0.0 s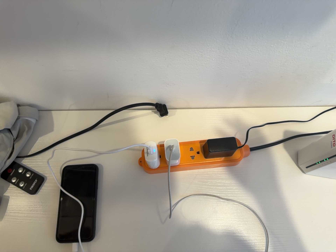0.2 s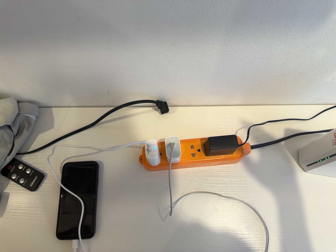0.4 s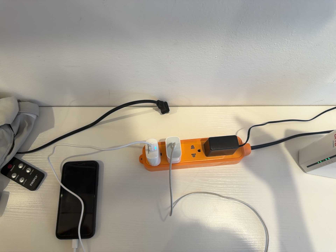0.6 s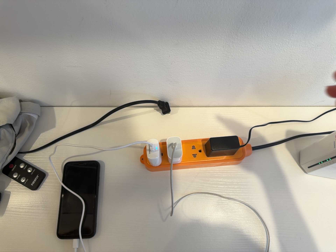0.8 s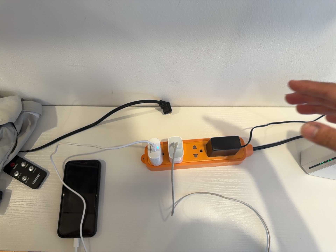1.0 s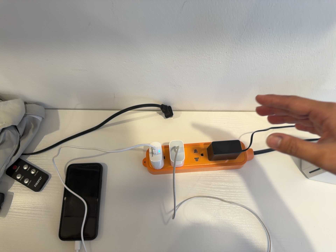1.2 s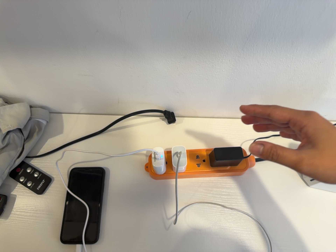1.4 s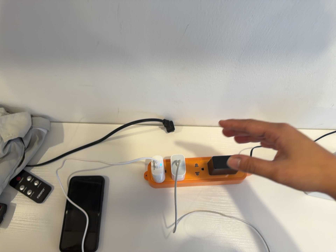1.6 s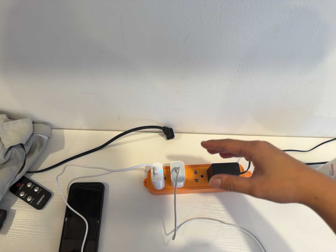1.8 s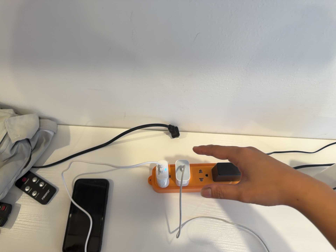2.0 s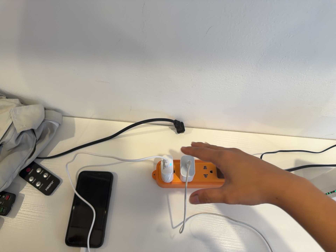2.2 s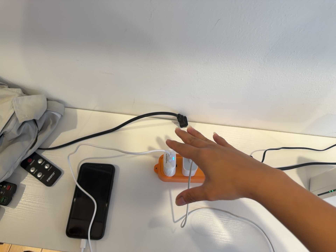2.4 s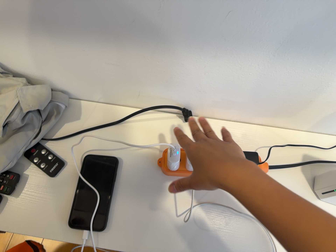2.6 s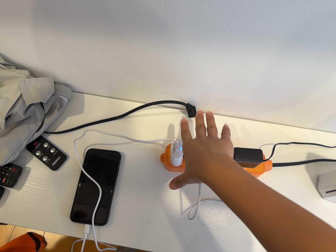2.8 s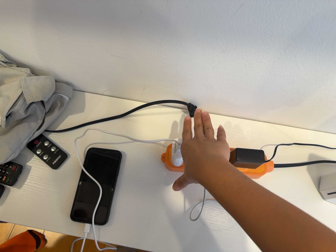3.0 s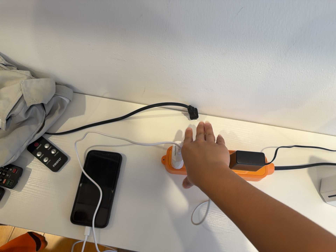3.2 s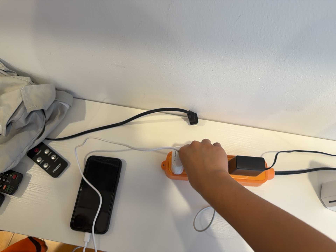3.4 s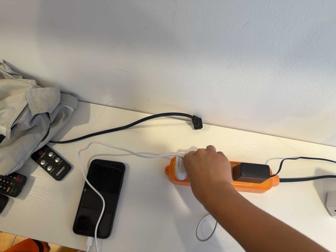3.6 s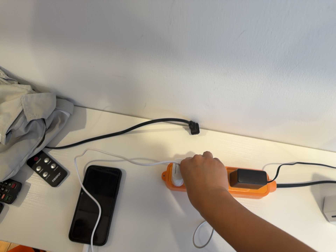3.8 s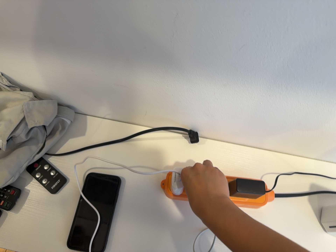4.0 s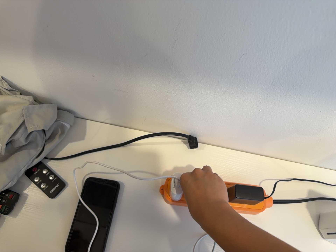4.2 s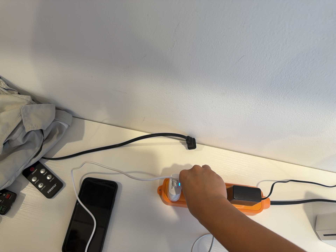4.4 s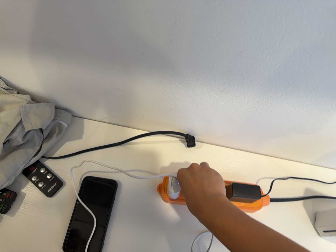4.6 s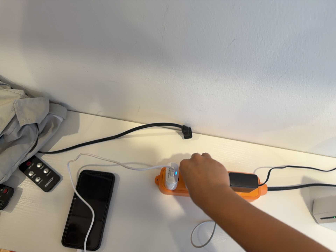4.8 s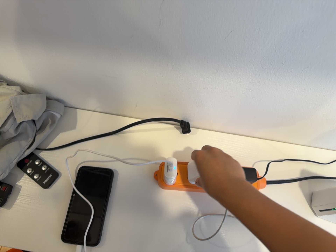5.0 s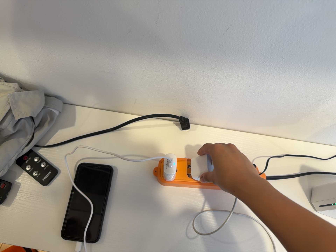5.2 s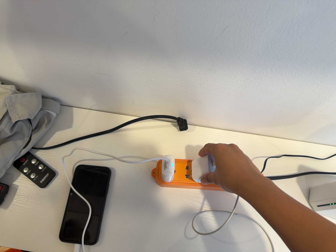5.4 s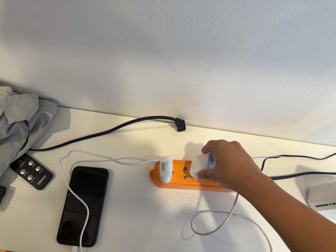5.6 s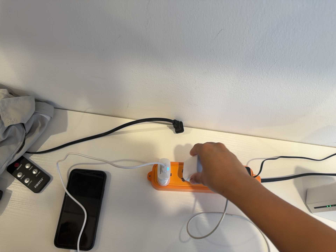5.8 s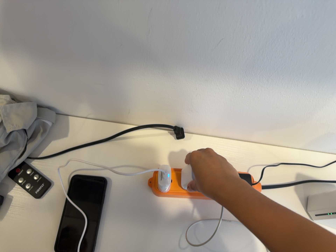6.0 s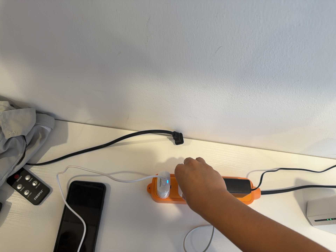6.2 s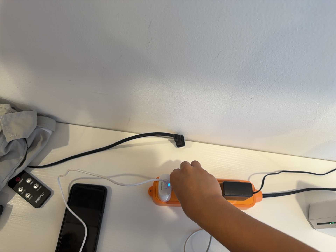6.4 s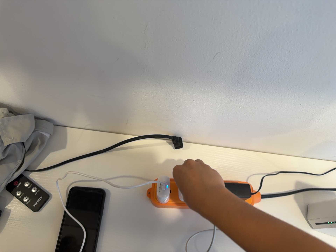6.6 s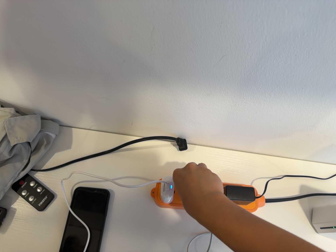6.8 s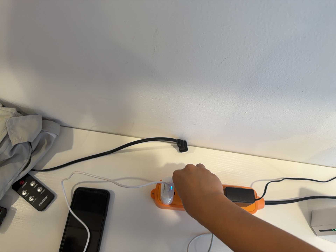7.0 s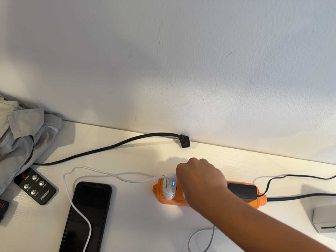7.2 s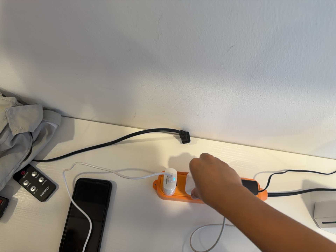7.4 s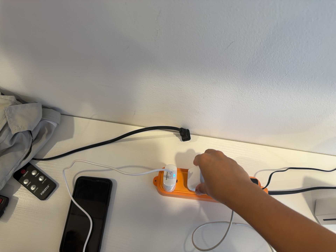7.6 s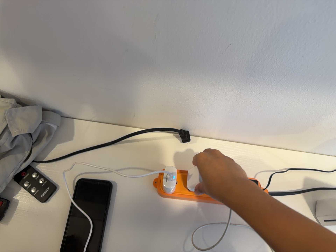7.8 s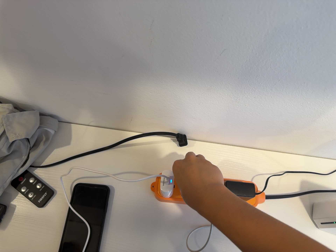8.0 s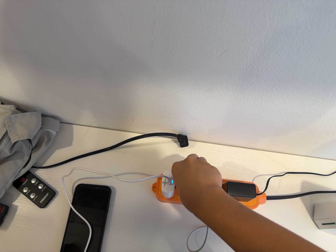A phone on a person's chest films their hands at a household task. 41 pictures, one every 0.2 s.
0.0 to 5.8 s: The camera rolls about its line of sight by about 10 degrees, and the scene rotates clockwise.
5.8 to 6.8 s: The camera keeps its place and its aim.
6.8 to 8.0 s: The camera shifts only a little, or ends up much as it began.
The film runs backward here.
